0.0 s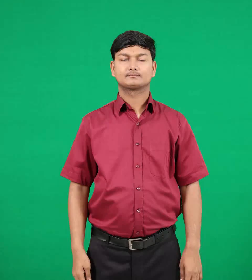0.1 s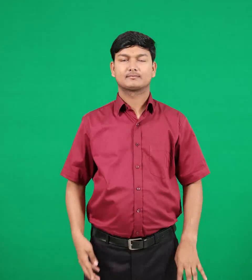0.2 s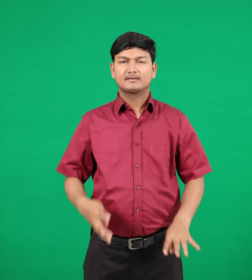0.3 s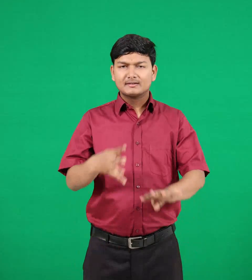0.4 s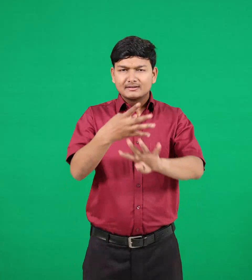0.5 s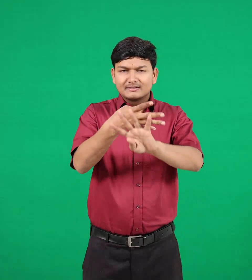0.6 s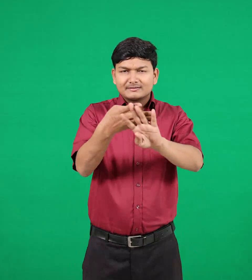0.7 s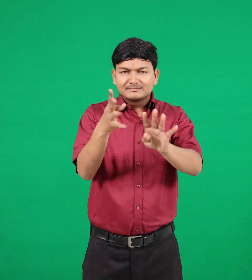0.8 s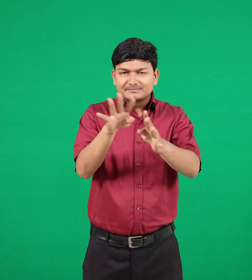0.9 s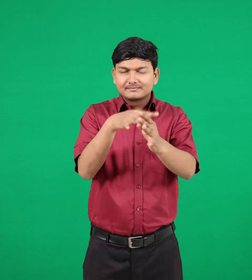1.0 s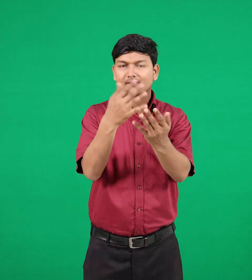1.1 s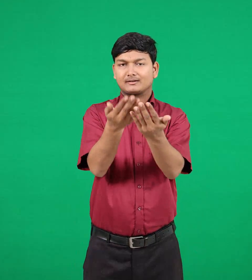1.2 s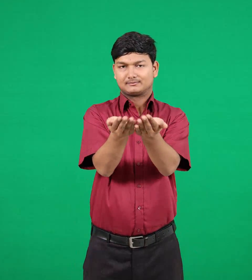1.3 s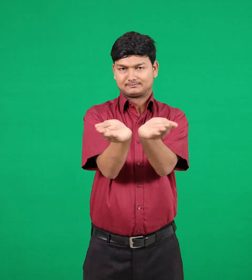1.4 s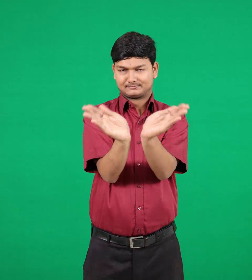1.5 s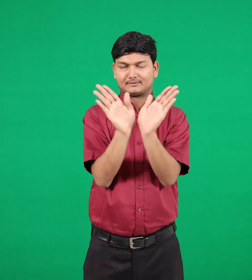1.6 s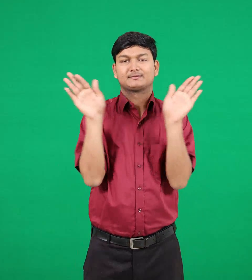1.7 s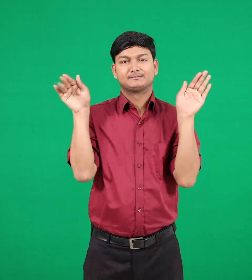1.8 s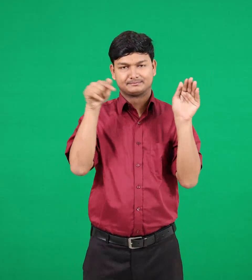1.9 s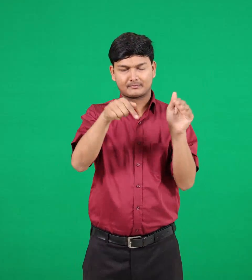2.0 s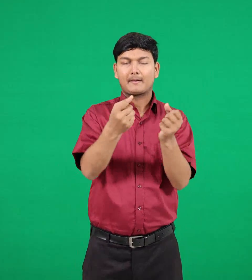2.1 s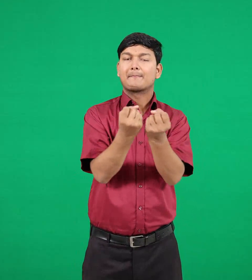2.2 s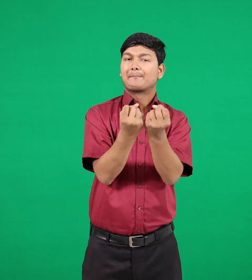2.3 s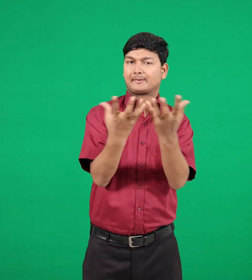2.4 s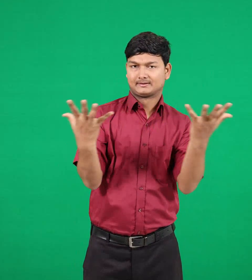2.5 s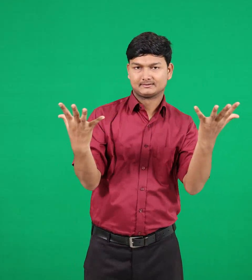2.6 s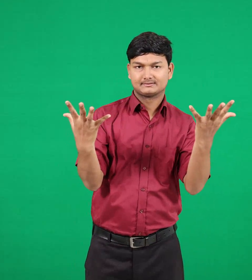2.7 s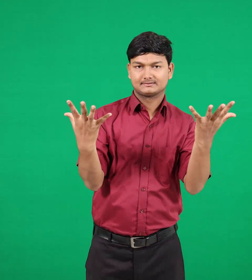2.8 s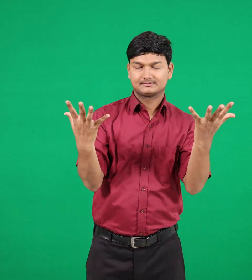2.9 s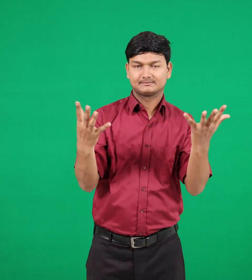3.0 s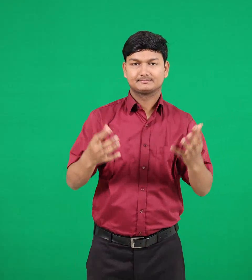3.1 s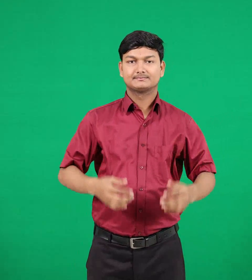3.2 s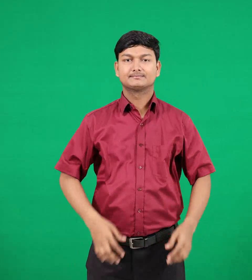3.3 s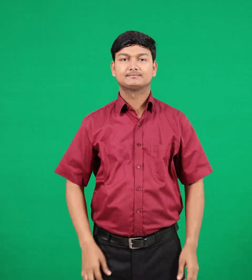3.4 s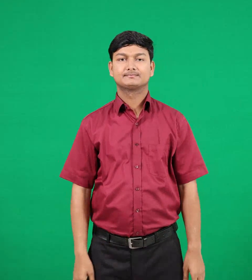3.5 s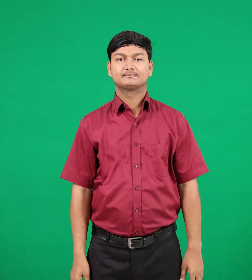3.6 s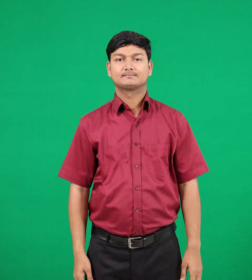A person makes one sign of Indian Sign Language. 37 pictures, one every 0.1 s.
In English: nests
